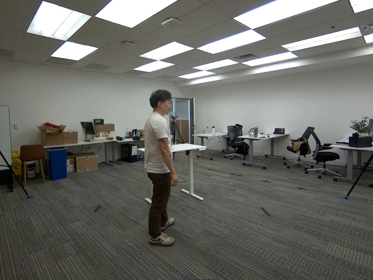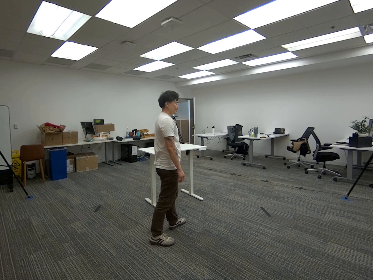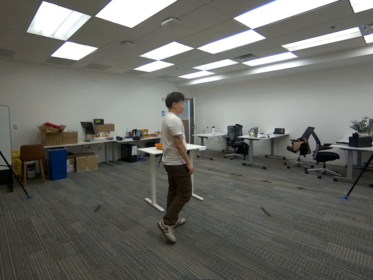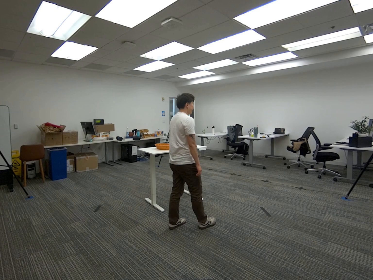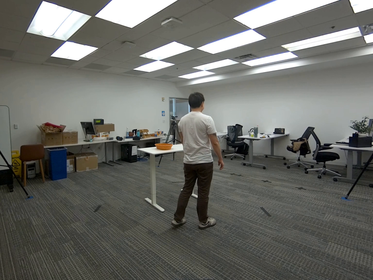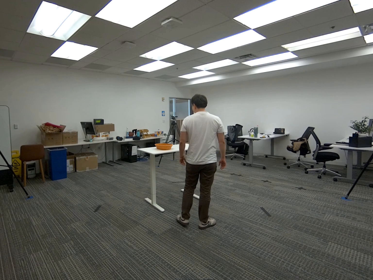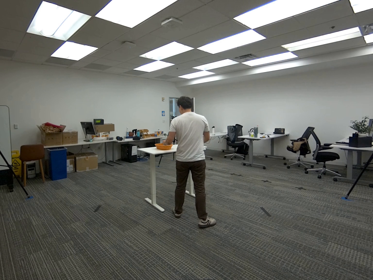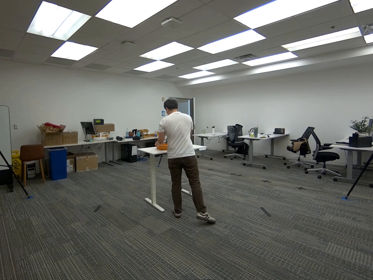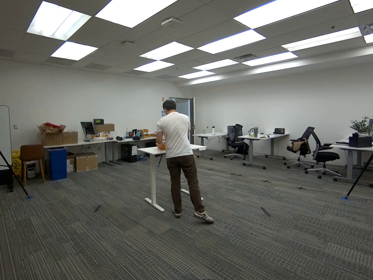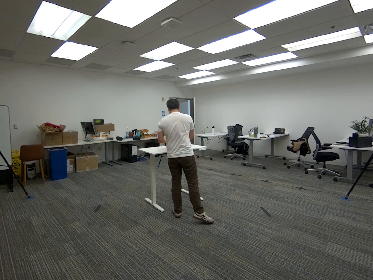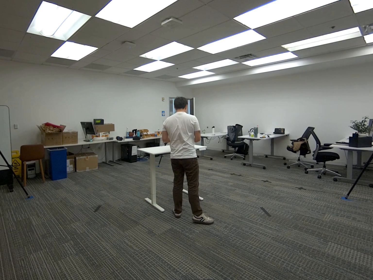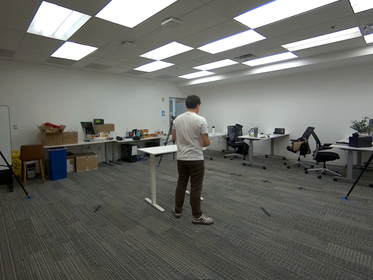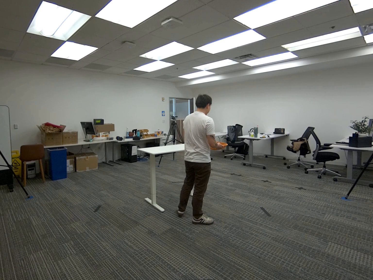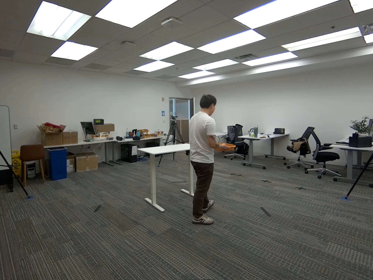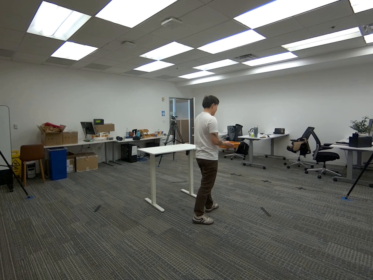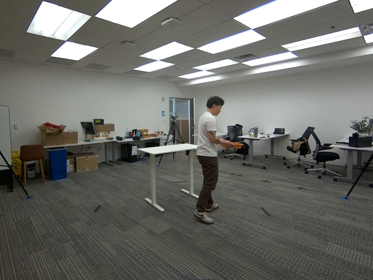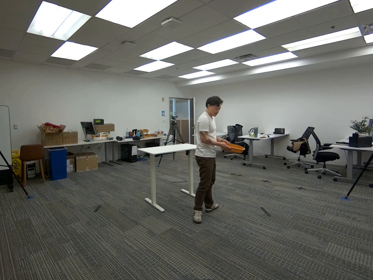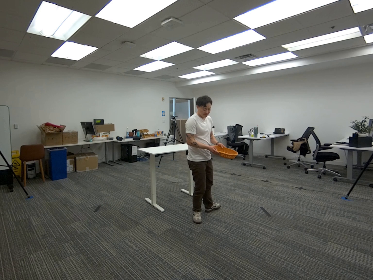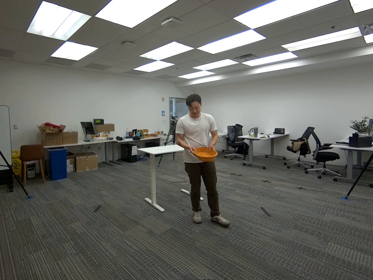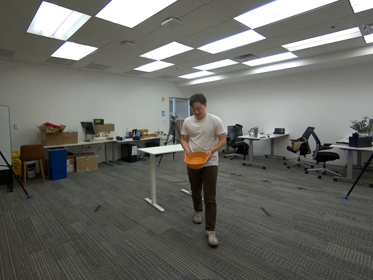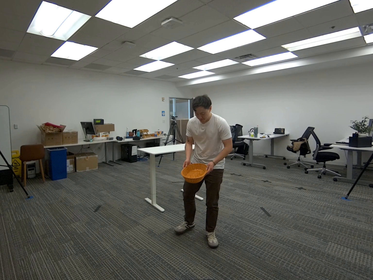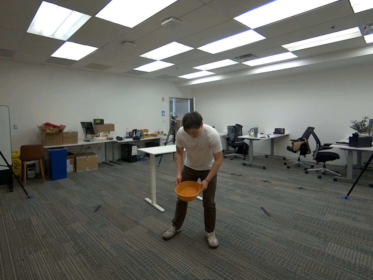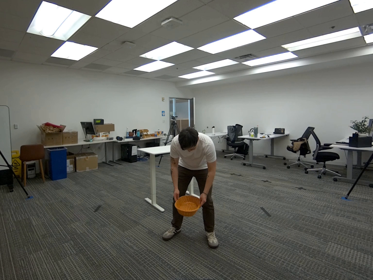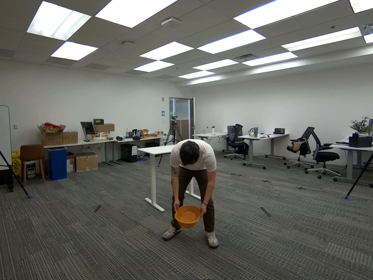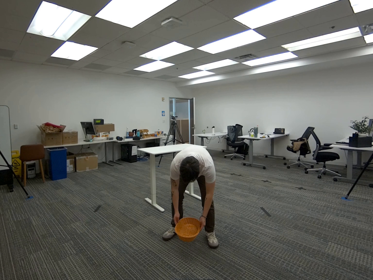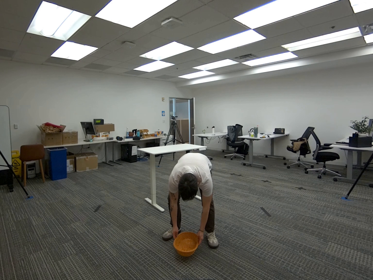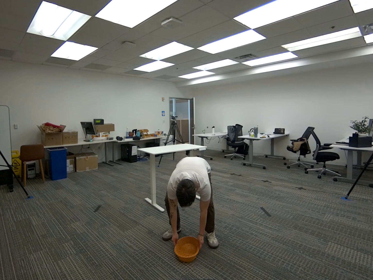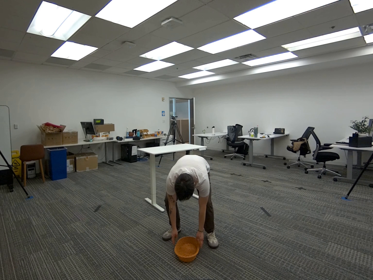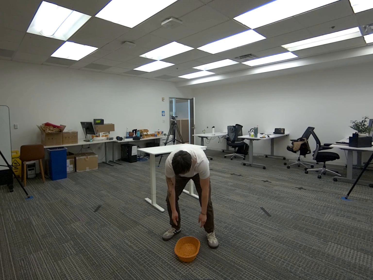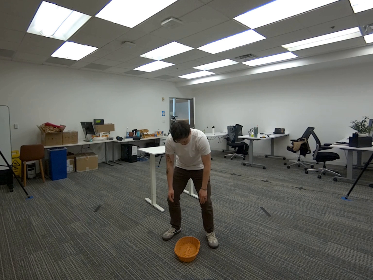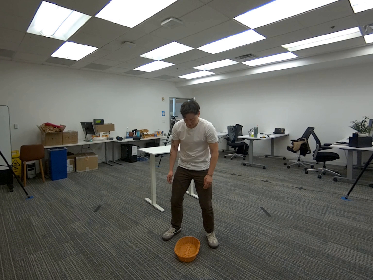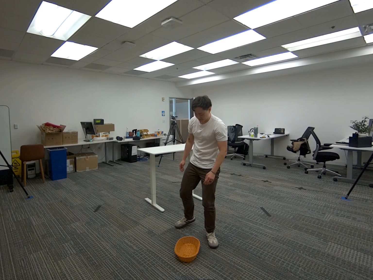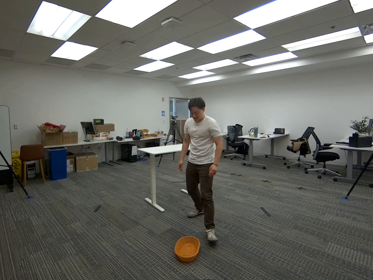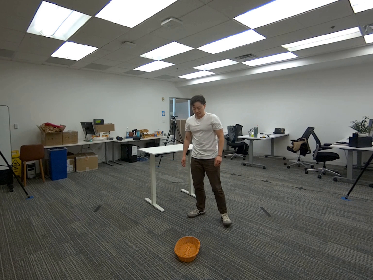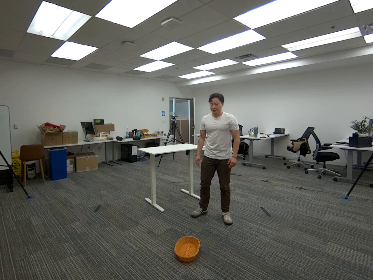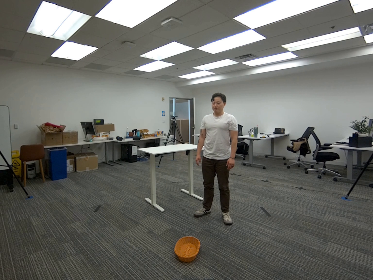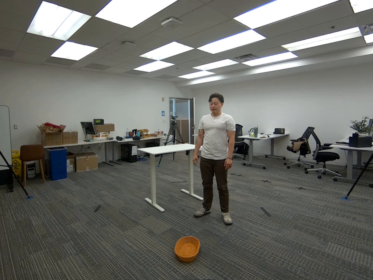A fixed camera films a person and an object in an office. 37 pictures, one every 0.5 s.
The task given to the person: Walk to the woven basket from the white desk, pick up the basket with your both hands and place the basket on the ground.
